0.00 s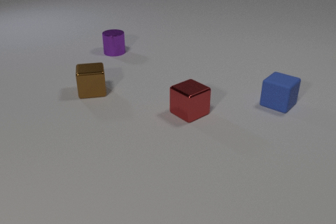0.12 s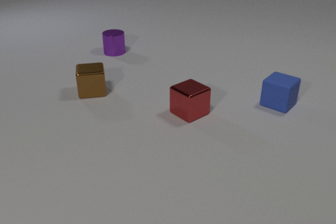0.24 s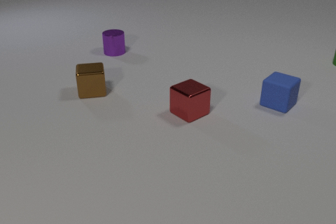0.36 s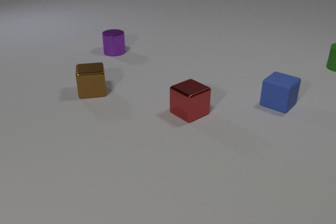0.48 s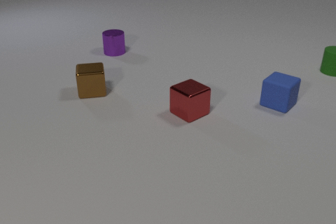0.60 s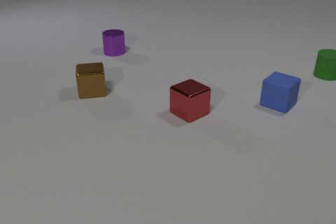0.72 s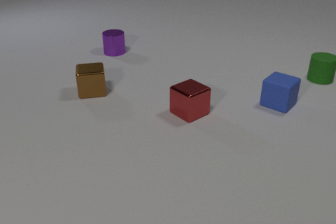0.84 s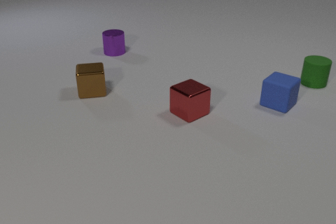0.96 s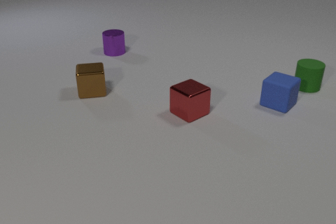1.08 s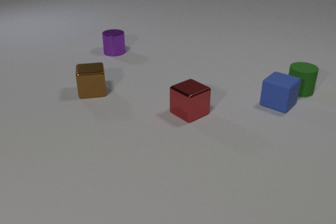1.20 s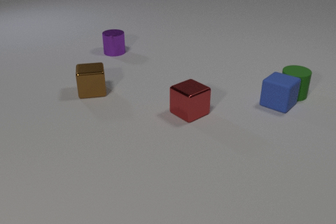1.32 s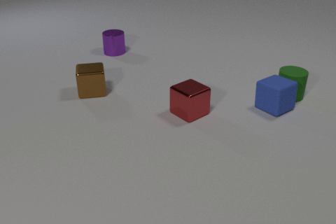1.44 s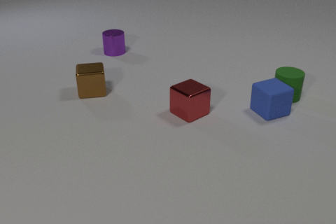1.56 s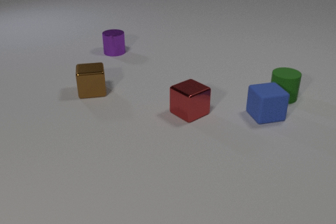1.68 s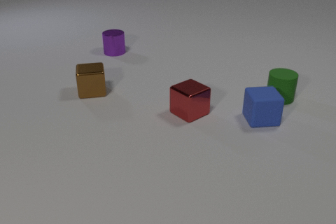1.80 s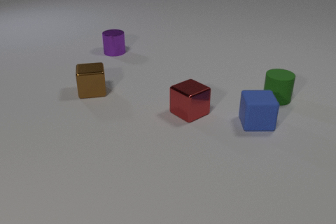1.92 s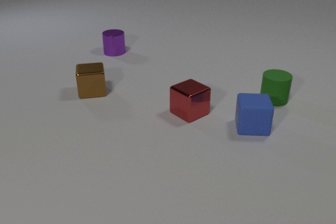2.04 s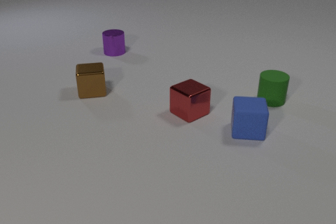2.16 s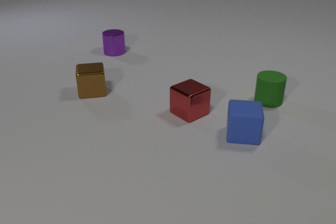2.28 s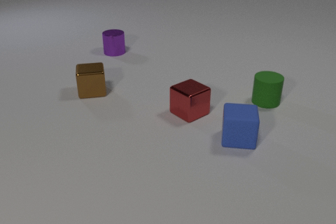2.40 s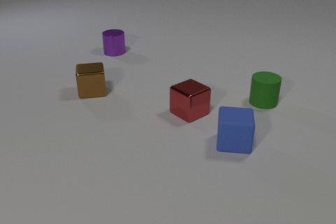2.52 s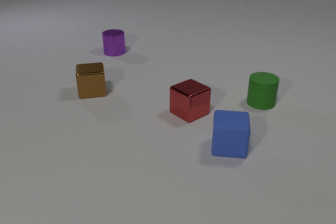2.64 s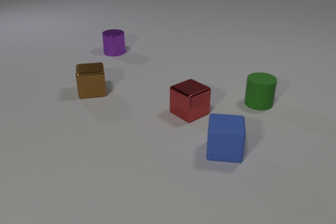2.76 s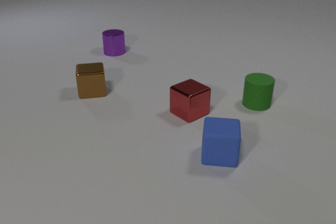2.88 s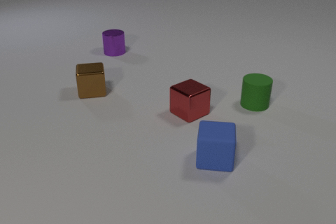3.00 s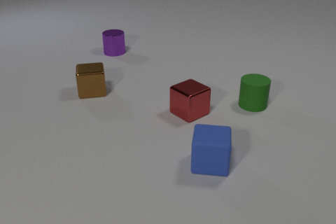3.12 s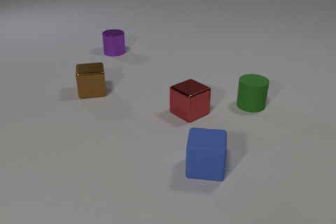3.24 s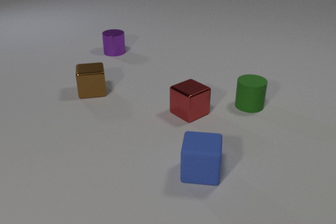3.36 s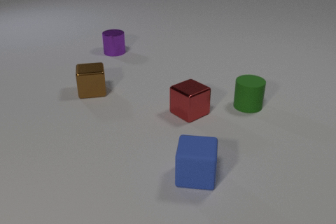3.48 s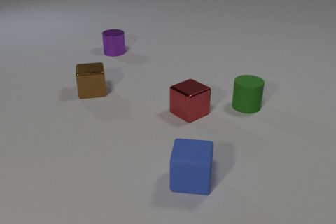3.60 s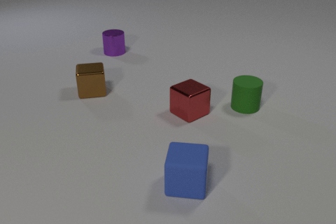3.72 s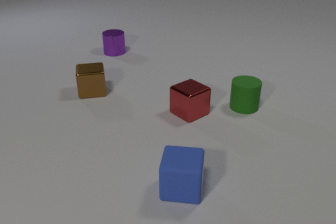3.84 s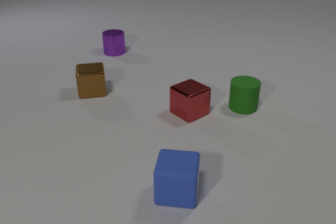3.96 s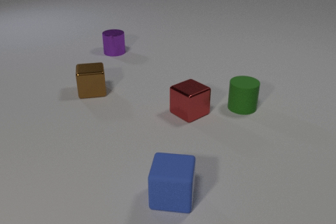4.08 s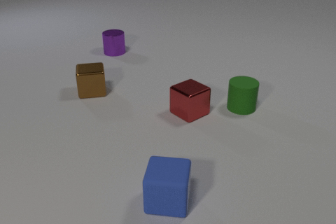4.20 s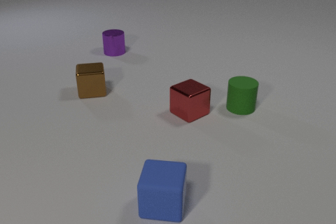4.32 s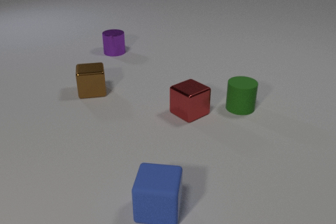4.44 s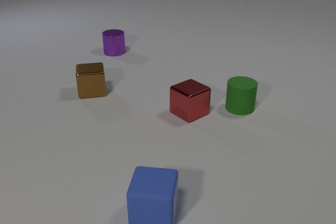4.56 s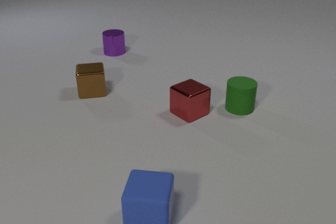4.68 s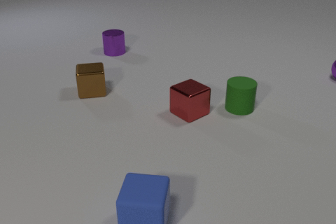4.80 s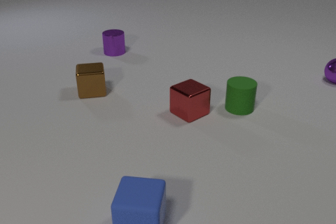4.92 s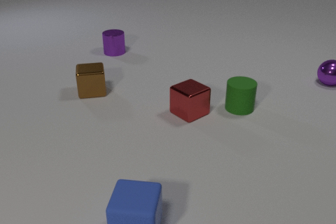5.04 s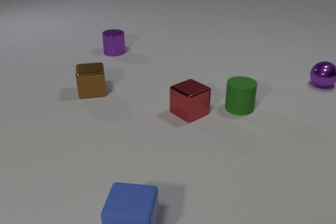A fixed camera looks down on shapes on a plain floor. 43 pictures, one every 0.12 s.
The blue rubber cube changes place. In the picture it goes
toward the camera.
The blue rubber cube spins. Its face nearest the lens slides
to the left.
0.00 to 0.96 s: The green rubber cylinder comes in at the right edge, slides toward the camera and to the left.
0.96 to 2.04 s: The green rubber cylinder slides toward the camera and to the left. The blue rubber cube slides toward the camera and to the left, spins clockwise seen from above by about 60 degrees, its near face sliding to the left. The green rubber cylinder and the blue rubber cube collide.
2.04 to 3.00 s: The green rubber cylinder slides to the left and toward the camera. The blue rubber cube slides toward the camera and to the left.
3.00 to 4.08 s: The green rubber cylinder slides to the left and toward the camera. The blue rubber cube slides toward the camera and to the left.
4.08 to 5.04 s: The blue rubber cube slides toward the camera and to the left. The purple metal sphere comes in at the right edge, rolls toward the camera and to the left.
Are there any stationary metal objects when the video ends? yes.
How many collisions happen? 1.
How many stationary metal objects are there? 3.
